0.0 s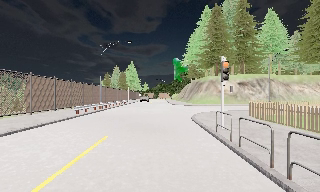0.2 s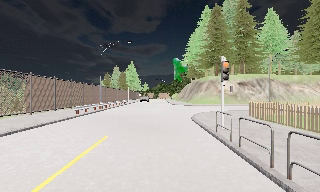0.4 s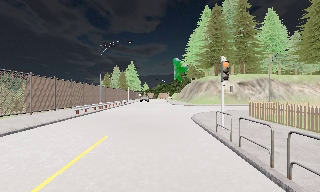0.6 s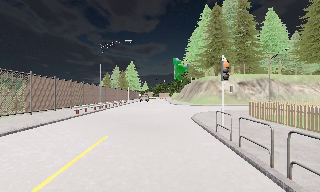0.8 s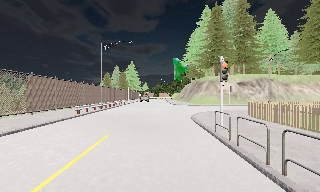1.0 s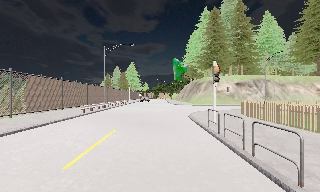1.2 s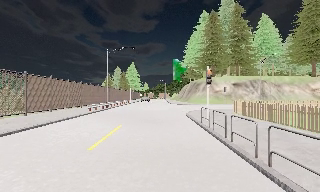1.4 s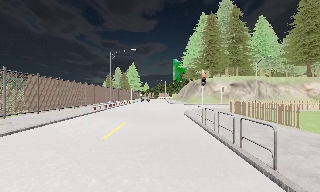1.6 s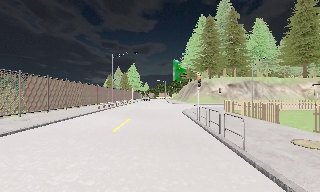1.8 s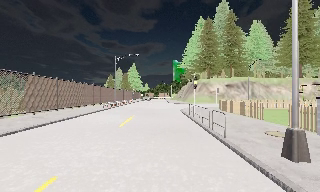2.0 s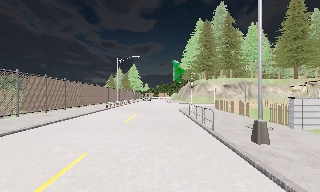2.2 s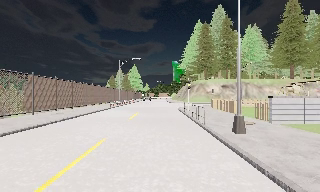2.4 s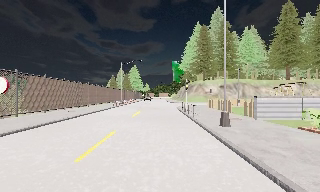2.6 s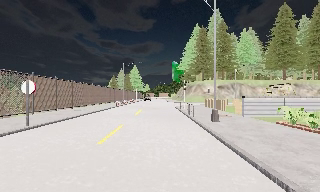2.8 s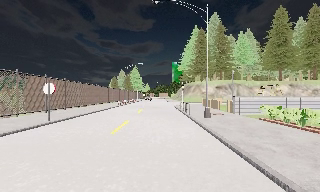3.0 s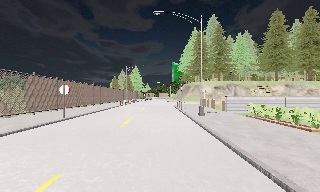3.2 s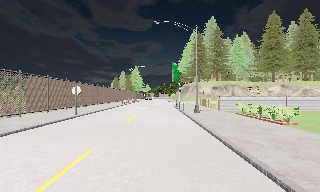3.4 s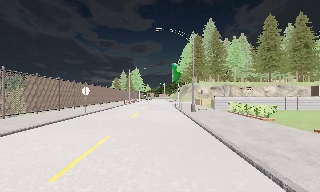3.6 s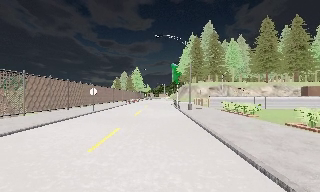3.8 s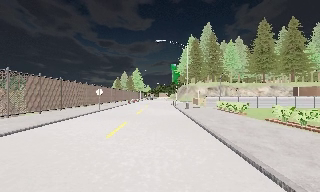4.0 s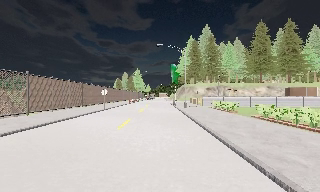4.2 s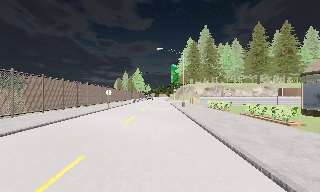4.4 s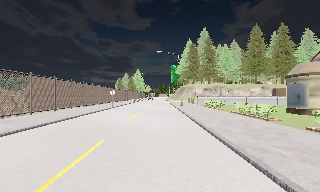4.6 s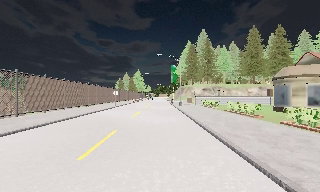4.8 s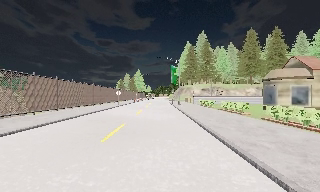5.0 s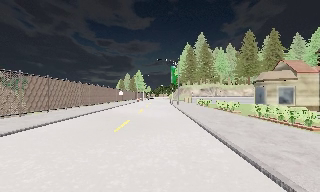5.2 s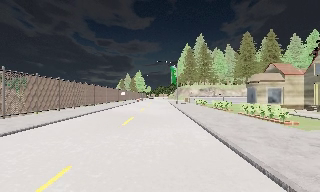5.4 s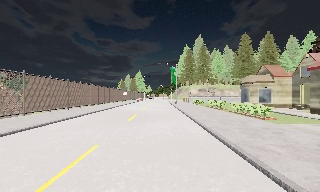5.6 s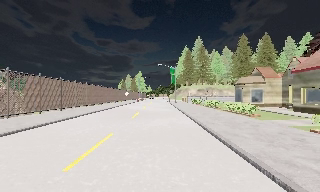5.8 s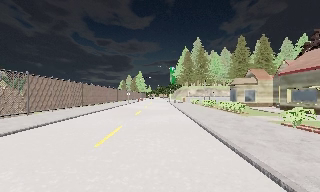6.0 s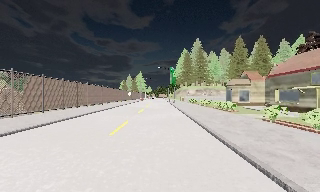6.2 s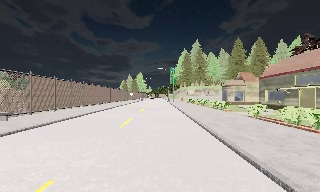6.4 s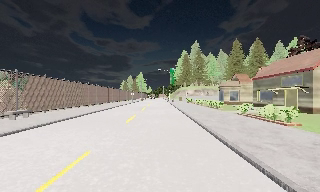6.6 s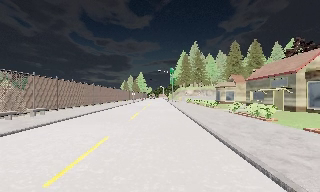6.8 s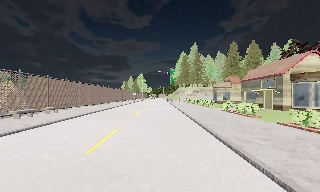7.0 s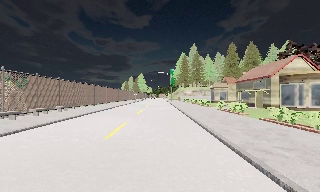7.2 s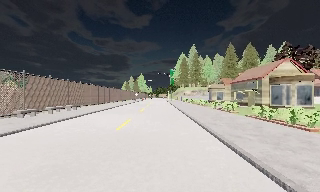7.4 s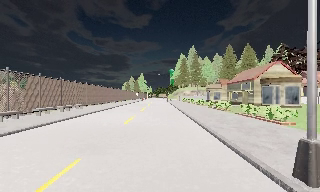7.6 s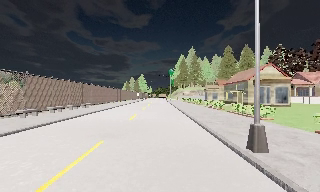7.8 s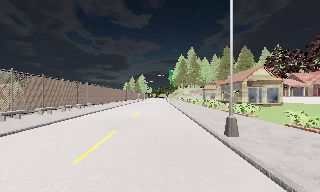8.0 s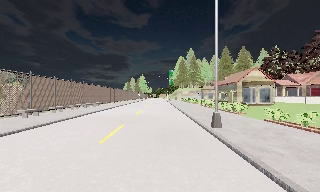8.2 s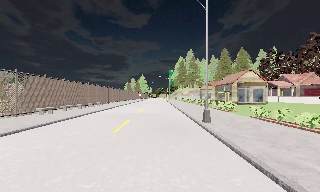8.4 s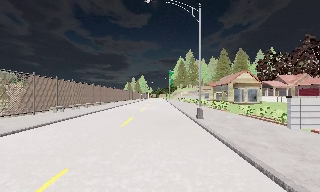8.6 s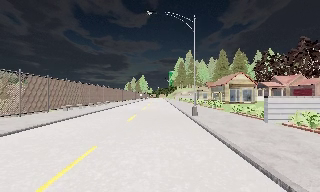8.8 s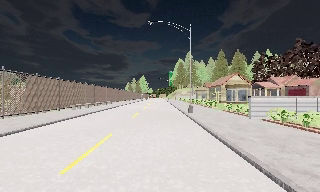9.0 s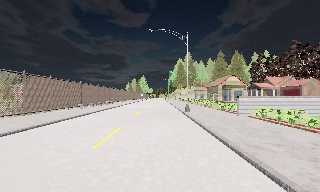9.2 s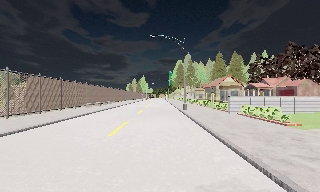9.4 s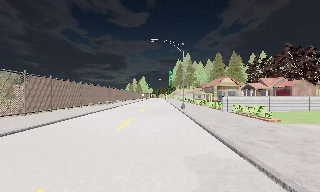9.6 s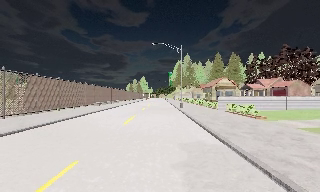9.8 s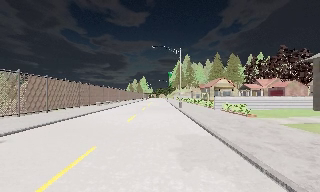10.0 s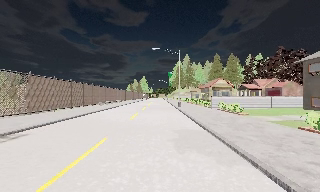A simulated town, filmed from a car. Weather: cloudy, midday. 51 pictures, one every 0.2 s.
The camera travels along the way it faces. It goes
backward.
0.0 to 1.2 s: The camera travels backward, about 2.5 m, so what stands in front gets smaller. It gains speed.
1.2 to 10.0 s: The camera travels backward, about 65 m, so what stands in front gets smaller.
The film runs backward here.
